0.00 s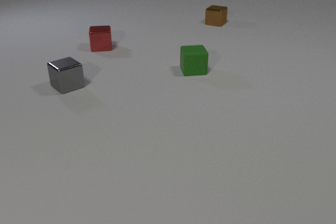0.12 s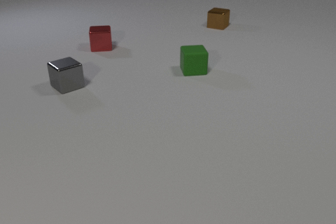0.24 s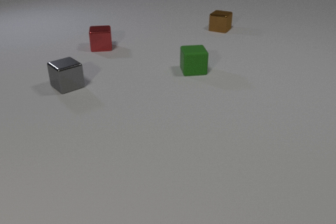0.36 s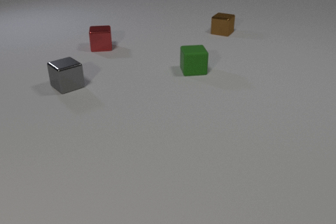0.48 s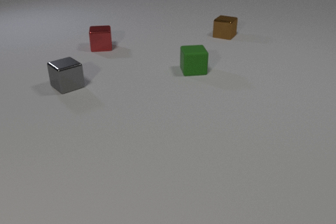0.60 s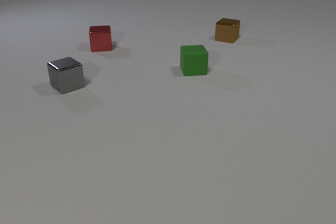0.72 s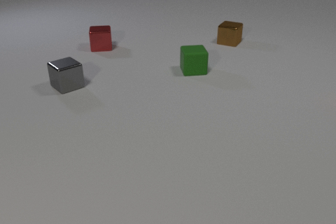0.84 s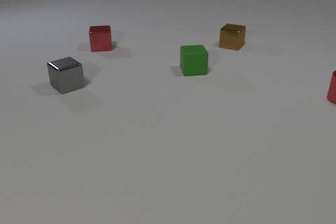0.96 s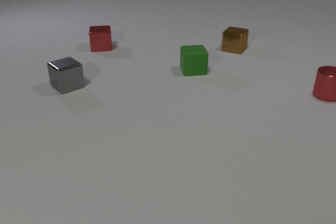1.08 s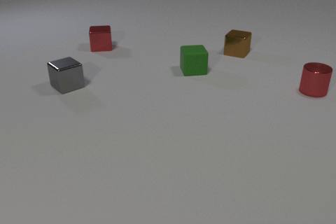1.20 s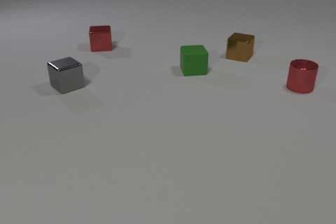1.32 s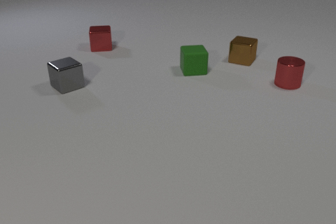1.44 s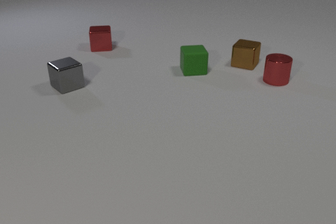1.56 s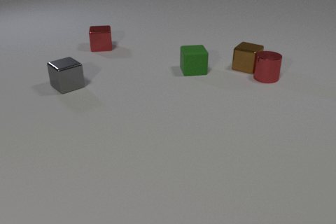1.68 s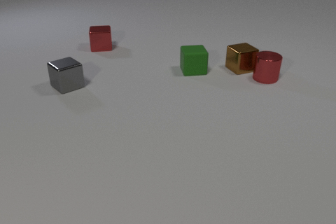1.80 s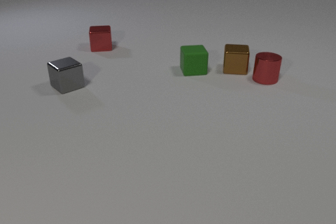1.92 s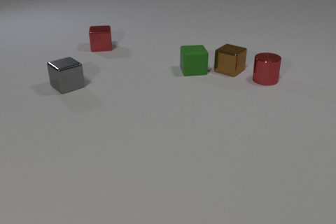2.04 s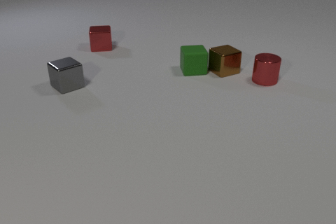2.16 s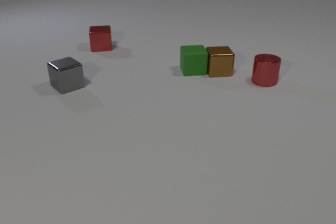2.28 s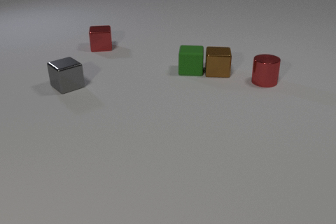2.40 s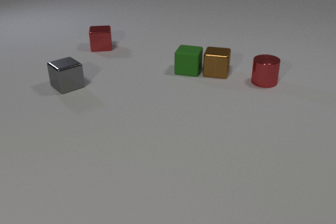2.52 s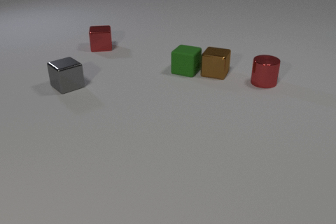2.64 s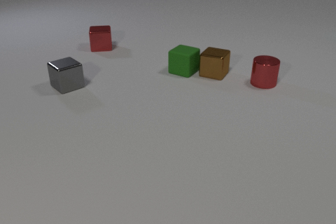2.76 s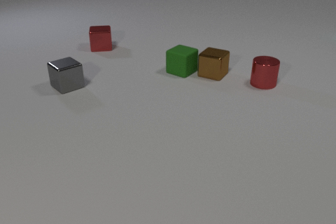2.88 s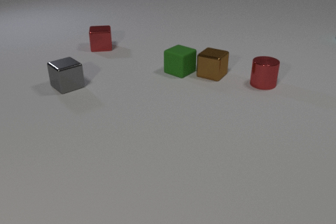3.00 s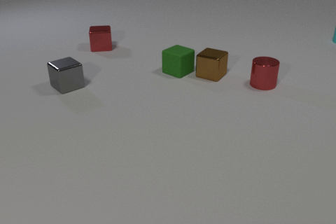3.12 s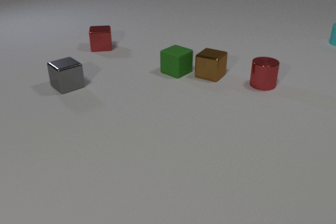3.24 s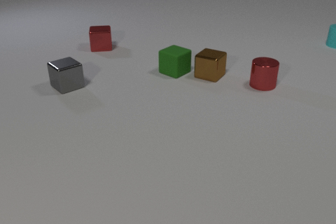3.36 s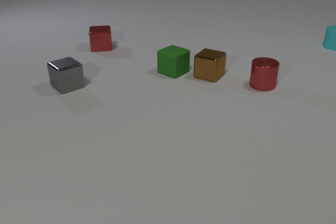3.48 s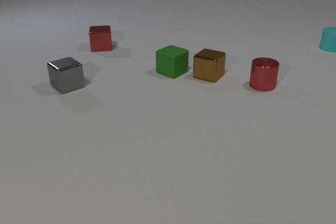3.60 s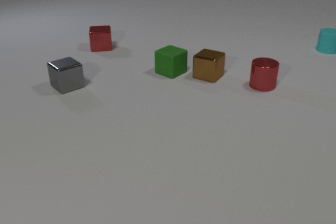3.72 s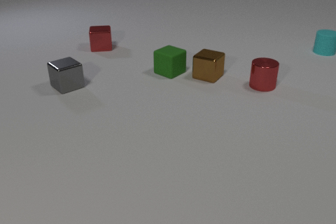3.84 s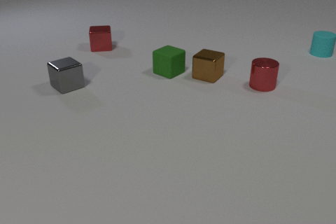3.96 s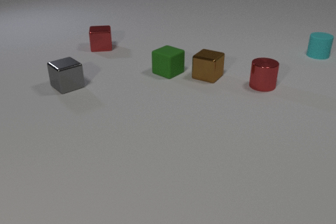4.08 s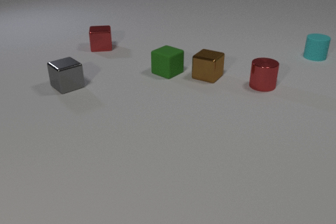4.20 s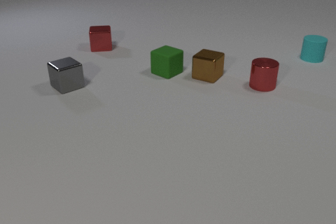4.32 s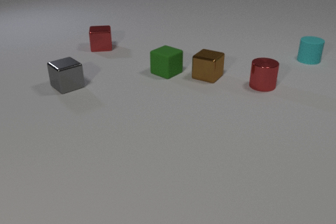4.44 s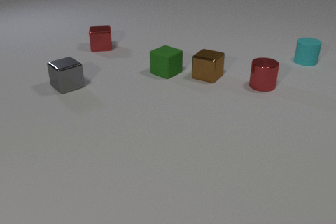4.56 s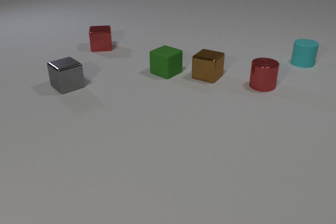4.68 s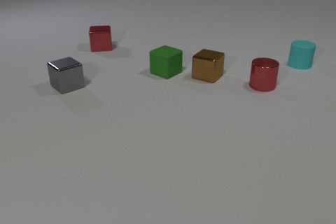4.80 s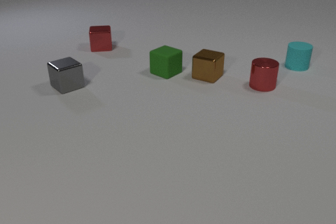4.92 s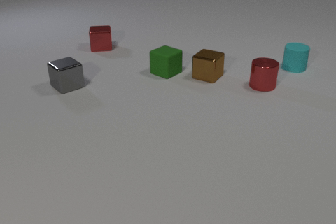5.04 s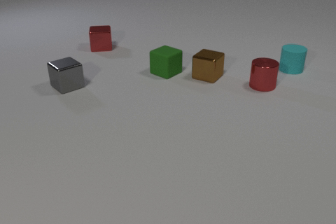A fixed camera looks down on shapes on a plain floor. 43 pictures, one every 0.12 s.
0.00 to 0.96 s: The red metal cylinder comes in at the right edge, slides to the left. The brown metal cube slides toward the camera.
0.96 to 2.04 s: The red metal cylinder slides to the left. The brown metal cube slides toward the camera. The red metal cylinder and the brown metal cube collide.
2.04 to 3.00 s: The red metal cylinder slides toward the camera. The brown metal cube slides to the left and toward the camera. The green rubber cube slides to the left, spins clockwise seen from above by about 45 degrees, its near face sliding to the left. The cyan rubber cylinder comes in at the right edge, slides toward the camera. The brown metal cube and the green rubber cube collide.
3.00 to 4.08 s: The green rubber cube slides to the left. The cyan rubber cylinder slides toward the camera and to the left.
4.08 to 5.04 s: The cyan rubber cylinder slides toward the camera and to the left.
How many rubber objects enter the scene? 1.
What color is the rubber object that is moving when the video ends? cyan.
Are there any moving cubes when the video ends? no.
